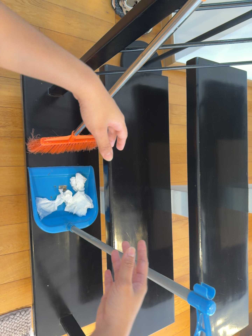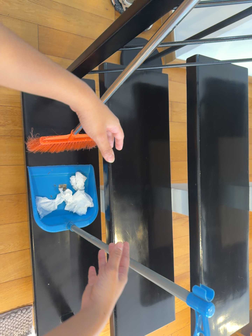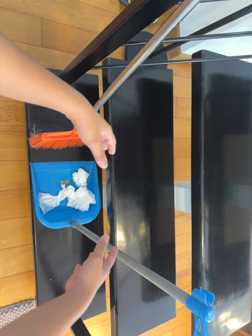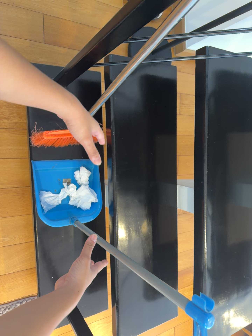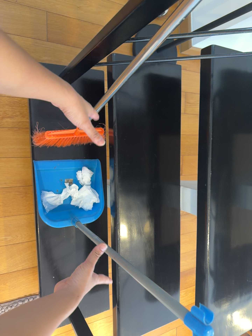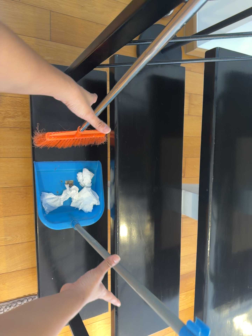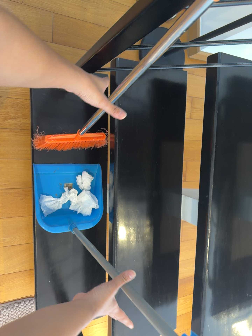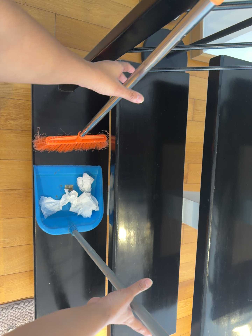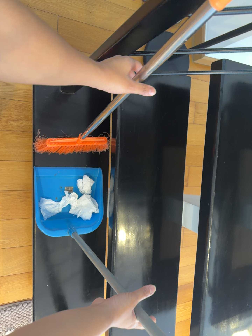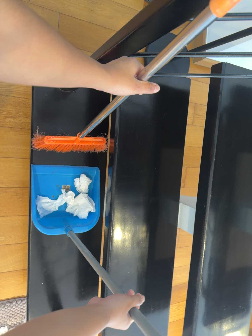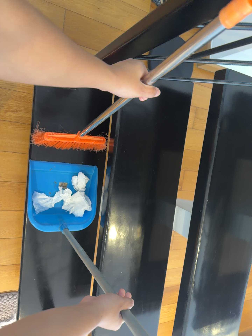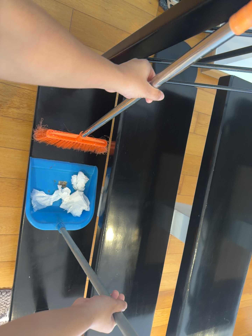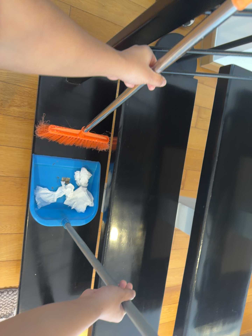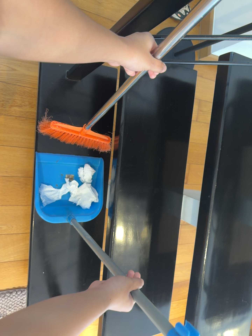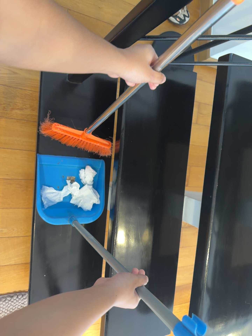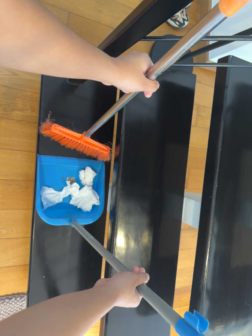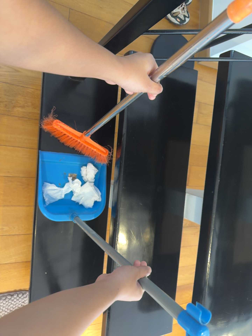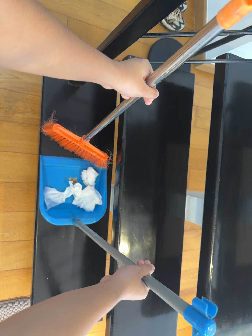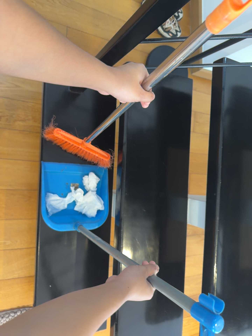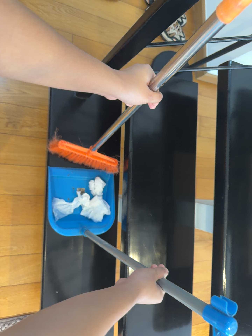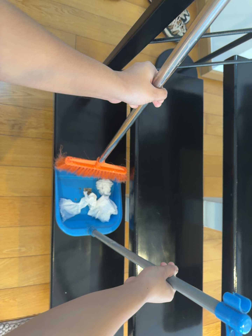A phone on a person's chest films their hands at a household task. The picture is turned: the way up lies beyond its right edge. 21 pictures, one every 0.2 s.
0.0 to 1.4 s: The camera travels toward the top of its view, forward and to its right, about 10 cm.
1.4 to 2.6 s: The camera shifts only a little, or ends up much as it began.
2.6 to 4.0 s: The camera travels toward the bottom of its view, about 9 cm.
The film runs backward here.
